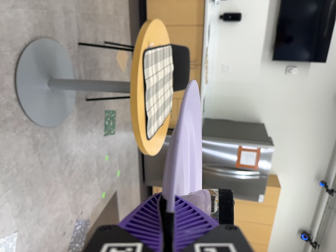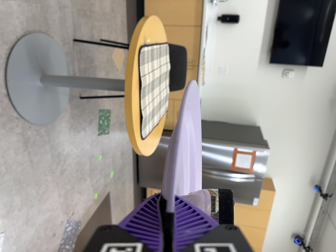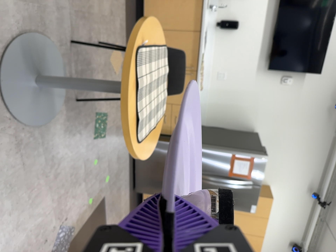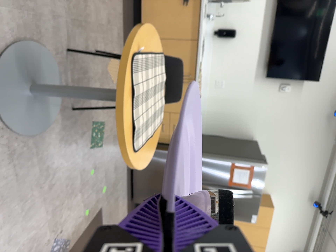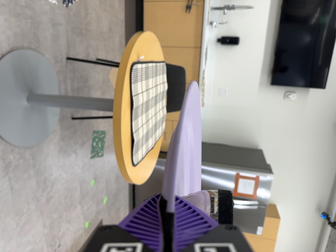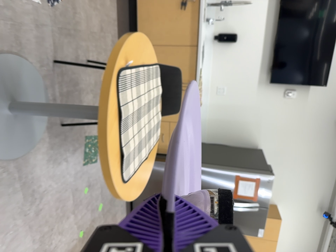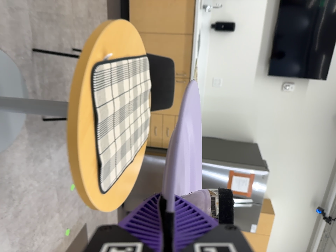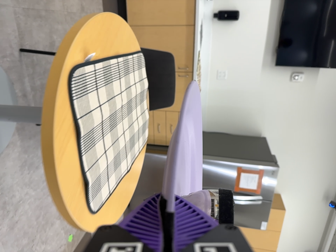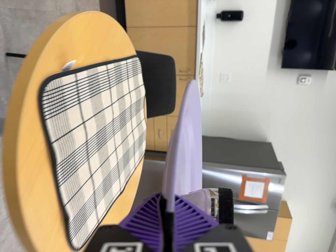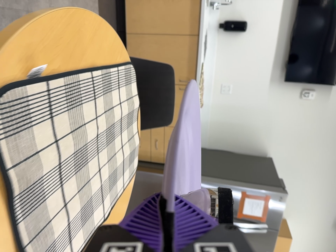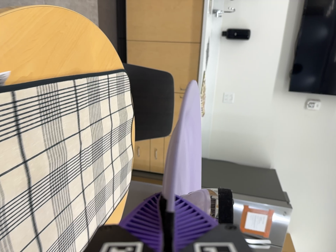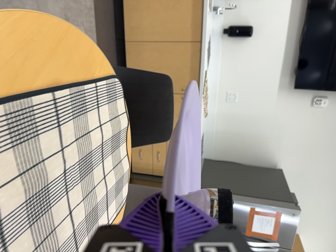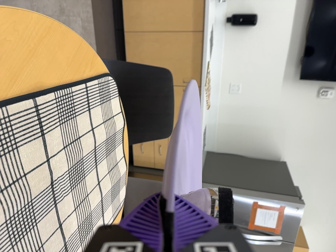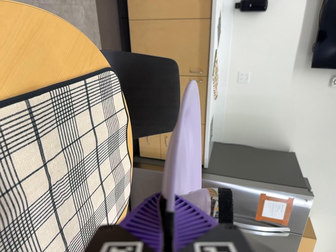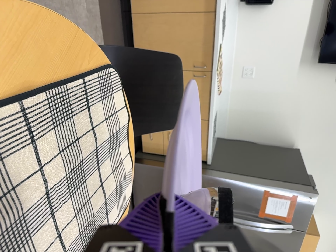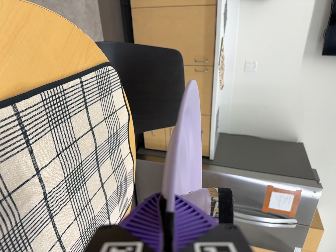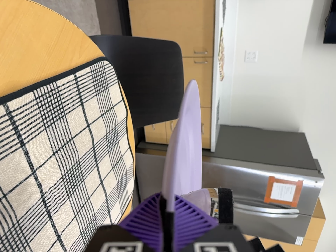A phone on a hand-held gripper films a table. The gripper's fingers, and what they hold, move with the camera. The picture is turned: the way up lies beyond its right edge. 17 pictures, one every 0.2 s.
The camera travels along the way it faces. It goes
forward.
0.0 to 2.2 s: The camera travels forward, about 90 cm, so what stands in front looms larger.
2.2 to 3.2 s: The camera travels forward and toward the top of its view, about 18 cm, so what stands in front looms larger. Its aim tips toward the bottom of its view by about 10 degrees.
The film runs forward here.
